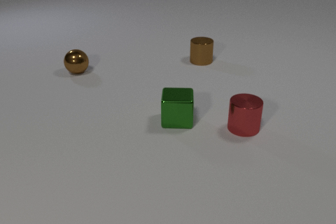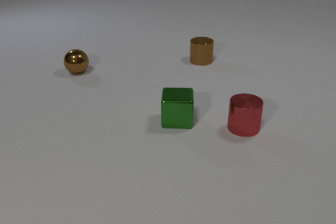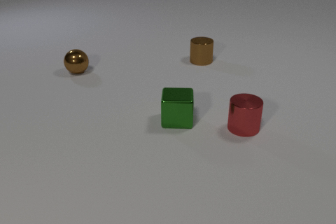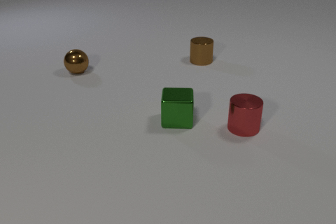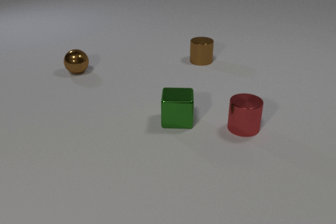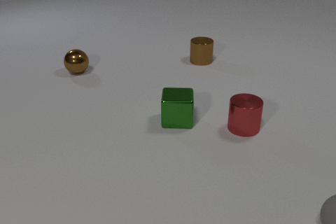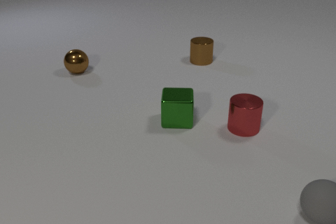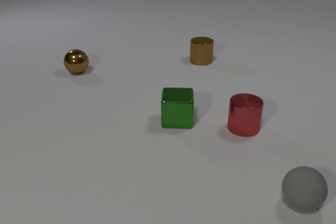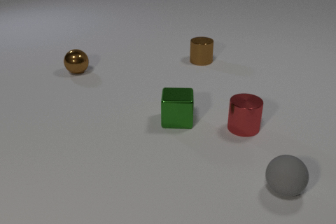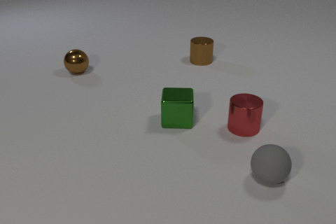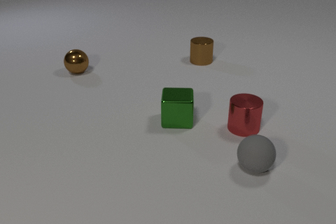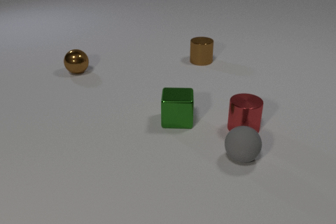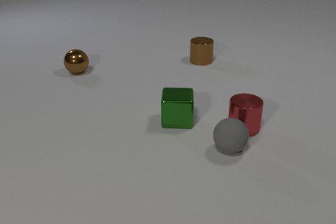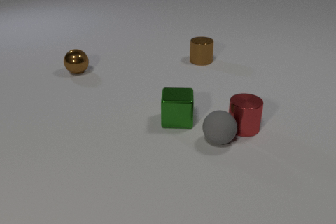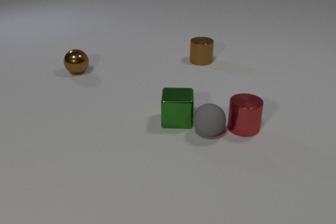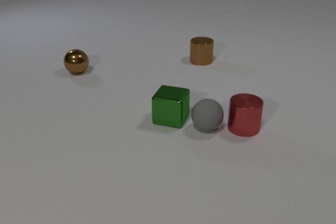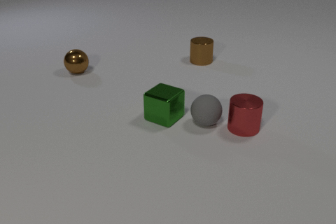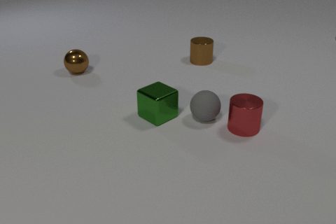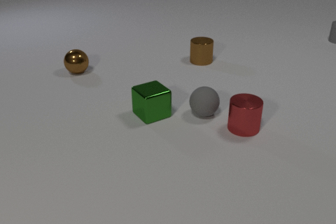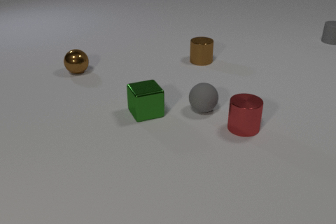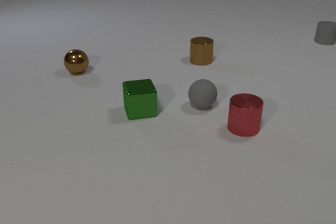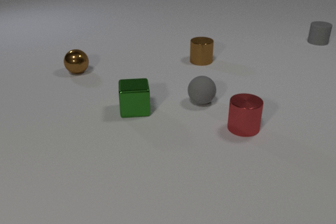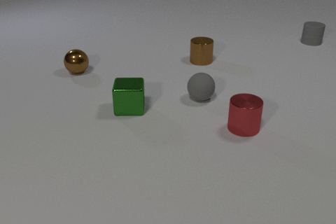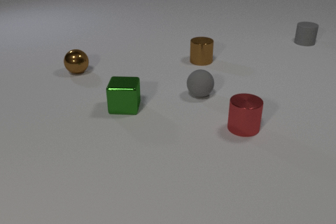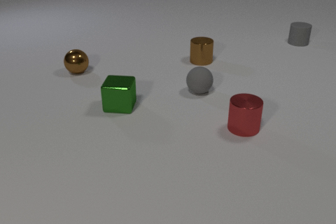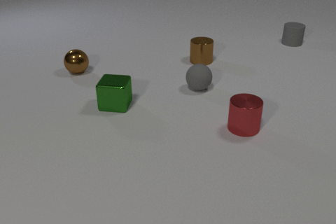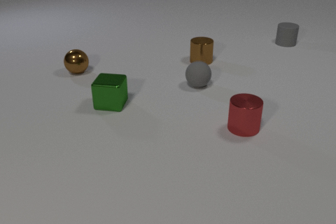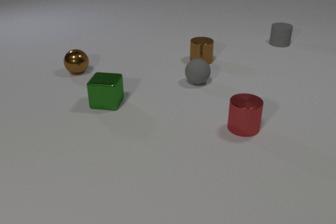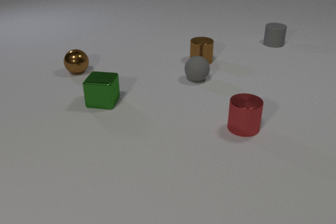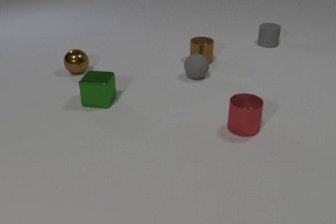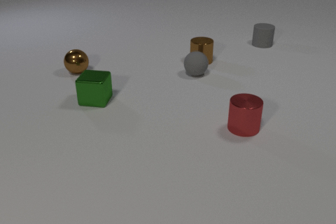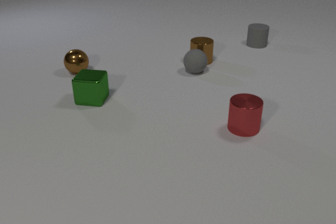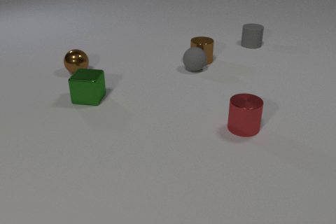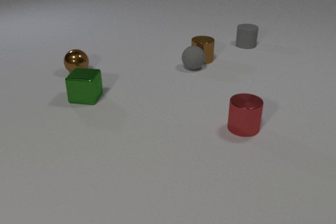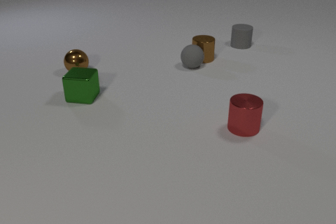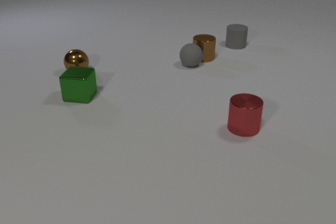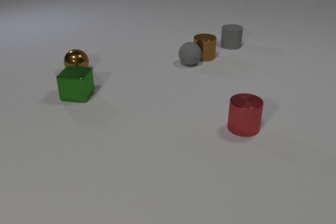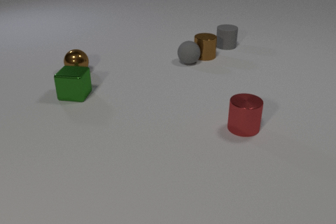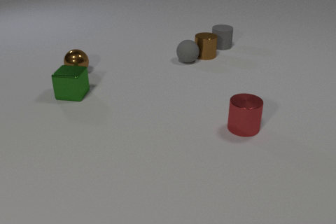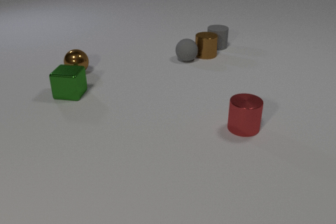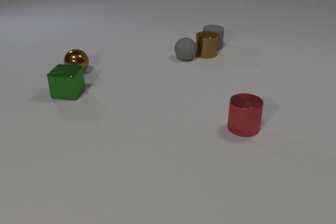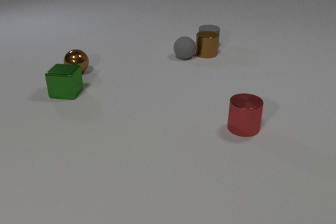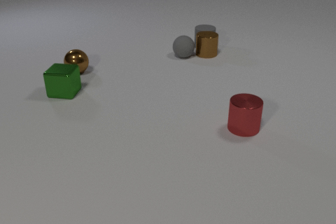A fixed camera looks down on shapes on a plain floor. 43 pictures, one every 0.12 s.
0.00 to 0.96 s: The gray rubber sphere comes in at the right edge, rolls to the left and away from the camera.
0.96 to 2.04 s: The gray rubber sphere rolls away from the camera and to the left. The green metal cube slides to the left and away from the camera, spins so that its near face slides to the left, clockwise seen from above. The gray rubber sphere and the green metal cube collide.
2.04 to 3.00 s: The gray rubber sphere rolls away from the camera. The green metal cube slides to the left and away from the camera, spins clockwise seen from above by about 45 degrees, its near face sliding to the left. The gray rubber cylinder slides to the left and toward the camera.
3.00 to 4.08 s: The gray rubber sphere rolls away from the camera. The green metal cube slides to the left and away from the camera. The brown metal cylinder slides away from the camera. The gray rubber cylinder slides to the left. The gray rubber sphere and the brown metal cylinder collide.
4.08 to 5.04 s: The gray rubber sphere rolls away from the camera. The green metal cube slides to the left and away from the camera. The brown metal cylinder slides away from the camera. The gray rubber cylinder slides to the left. The brown metal cylinder and the gray rubber cylinder collide.
What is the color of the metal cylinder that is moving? brown.
Are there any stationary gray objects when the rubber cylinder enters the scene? no.
How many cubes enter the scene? 0.
